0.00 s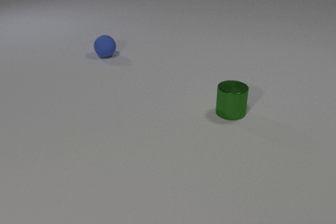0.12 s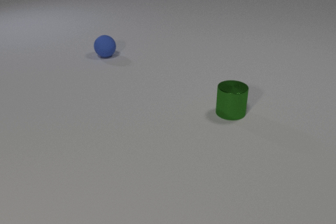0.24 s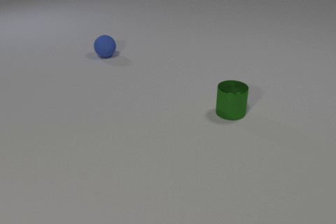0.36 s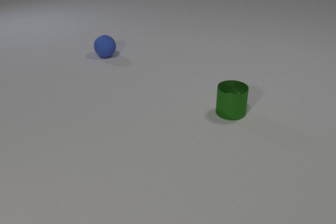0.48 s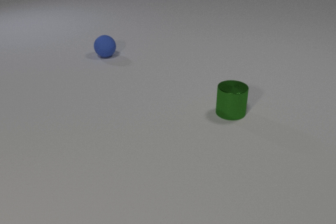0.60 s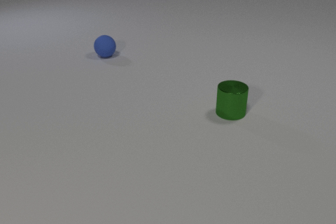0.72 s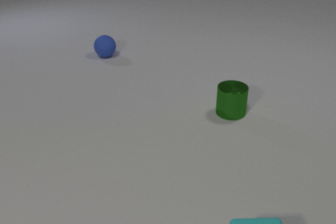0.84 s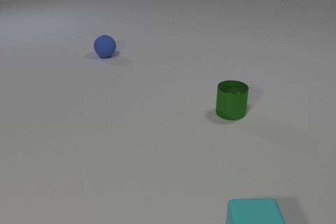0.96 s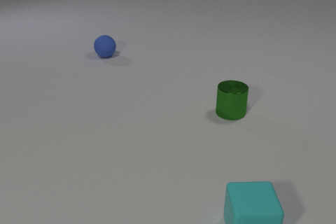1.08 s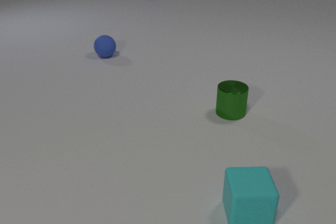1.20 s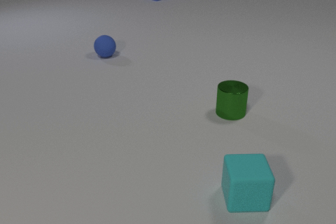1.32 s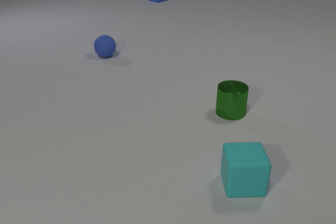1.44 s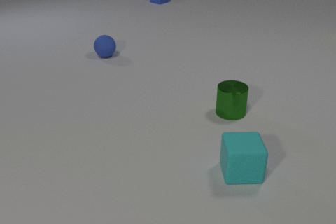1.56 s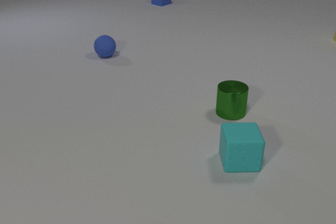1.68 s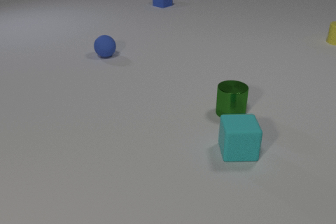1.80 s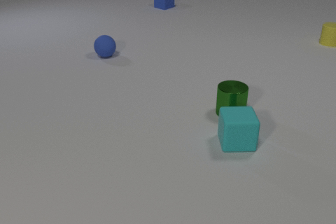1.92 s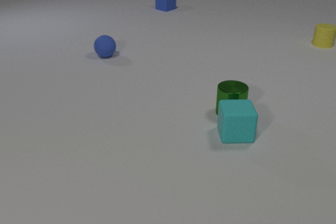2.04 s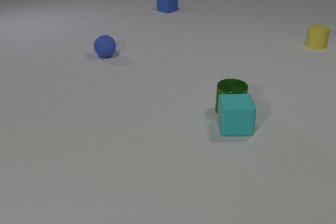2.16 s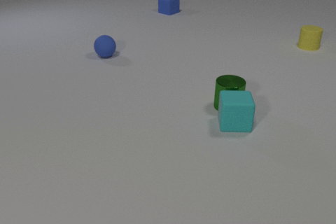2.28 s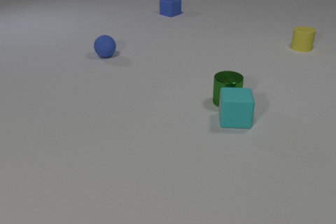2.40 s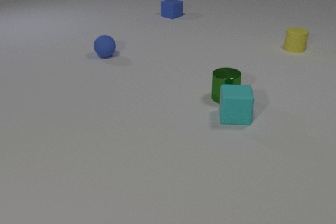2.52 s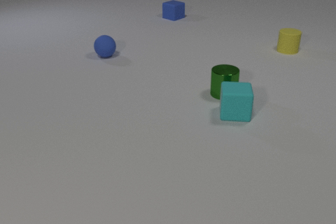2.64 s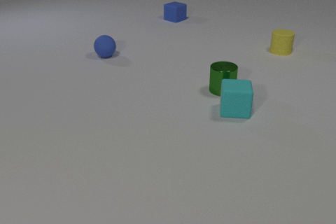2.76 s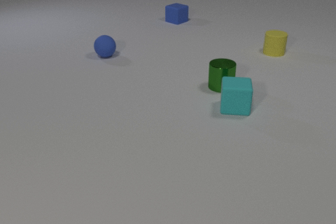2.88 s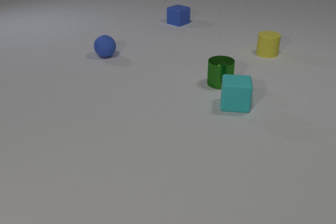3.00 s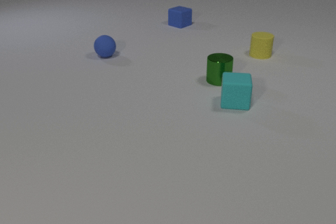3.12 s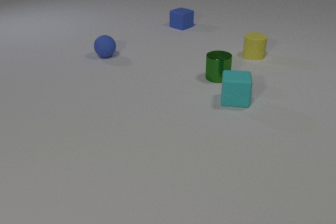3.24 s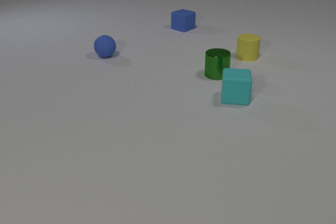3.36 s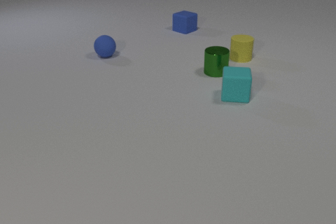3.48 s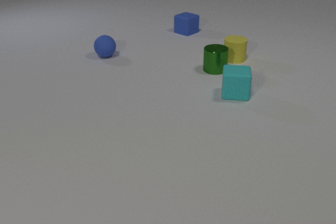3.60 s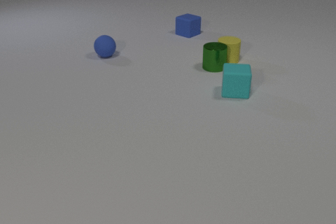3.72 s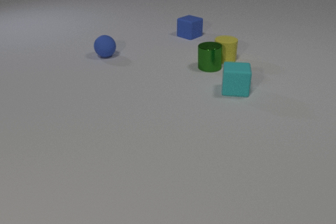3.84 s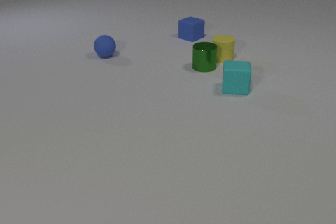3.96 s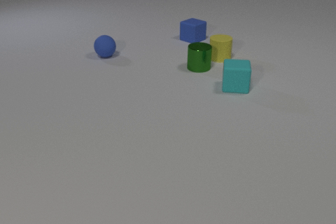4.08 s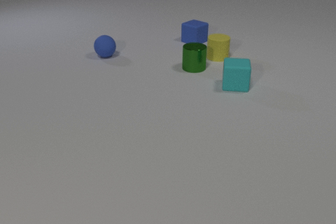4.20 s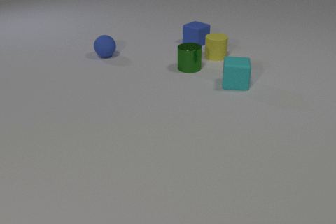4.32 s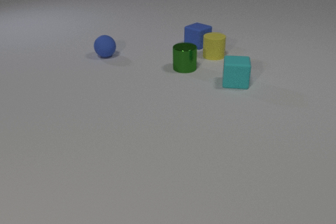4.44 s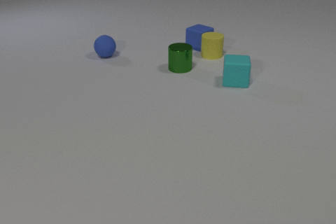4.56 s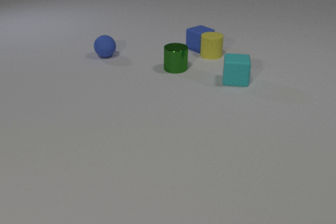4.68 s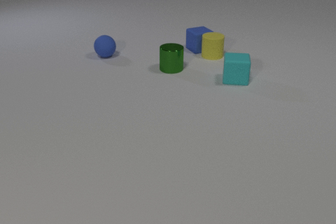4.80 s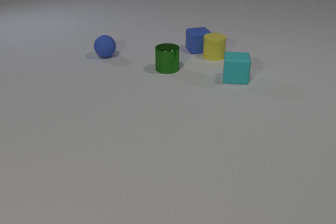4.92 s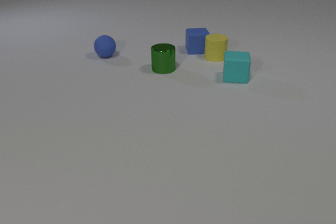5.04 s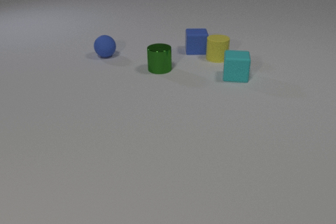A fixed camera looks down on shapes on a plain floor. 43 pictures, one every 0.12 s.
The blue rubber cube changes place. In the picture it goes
toward the camera.
The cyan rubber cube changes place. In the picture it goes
away from the camera.
0.00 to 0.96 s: The cyan rubber cube comes in at the bottom edge, slides away from the camera.
0.96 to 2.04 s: The cyan rubber cube slides away from the camera. The yellow rubber cylinder comes in at the right edge, slides to the left and toward the camera. The blue rubber cube comes in at the top edge, slides toward the camera. The cyan rubber cube and the green metal cylinder collide.
2.04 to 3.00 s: The cyan rubber cube slides away from the camera. The green metal cylinder slides away from the camera. The yellow rubber cylinder slides to the left and toward the camera. The blue rubber cube slides toward the camera.
3.00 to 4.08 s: The cyan rubber cube slides away from the camera. The green metal cylinder slides away from the camera and to the left. The yellow rubber cylinder slides to the left. The blue rubber cube slides toward the camera. The green metal cylinder and the yellow rubber cylinder collide.
4.08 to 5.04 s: The cyan rubber cube slides away from the camera. The green metal cylinder slides to the left. The yellow rubber cylinder moves, and ends about where it began. The blue rubber cube slides toward the camera, spins so that its near face slides to the left, clockwise seen from above. The yellow rubber cylinder and the blue rubber cube collide.
How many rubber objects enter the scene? 3.
What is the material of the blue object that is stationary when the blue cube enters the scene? rubber.
What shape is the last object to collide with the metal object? cylinder.
